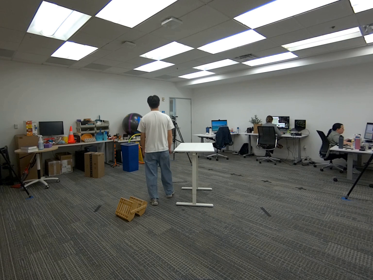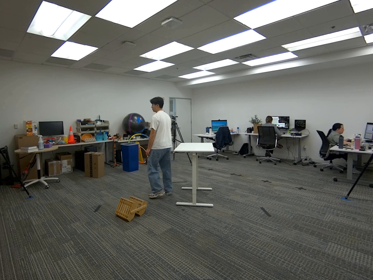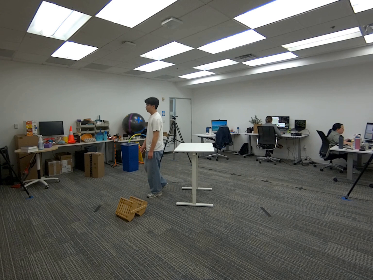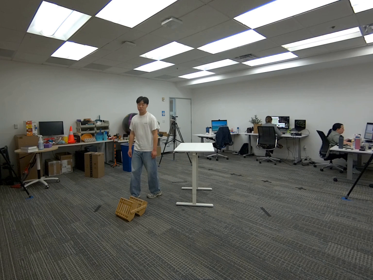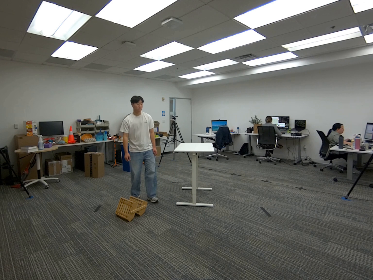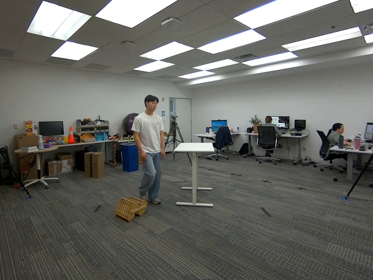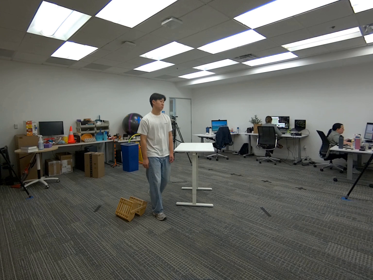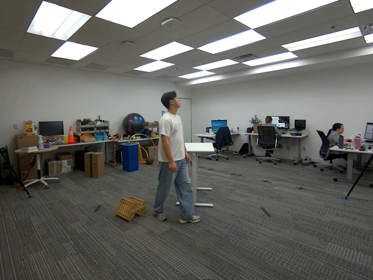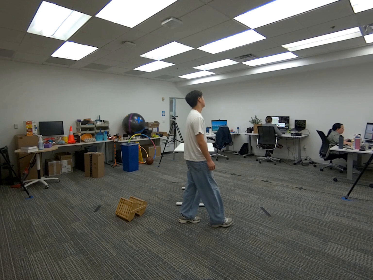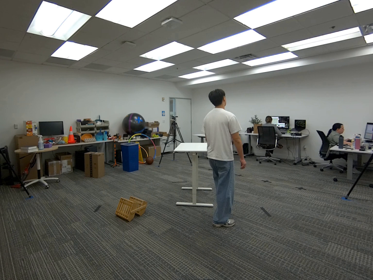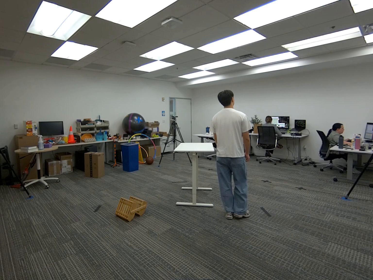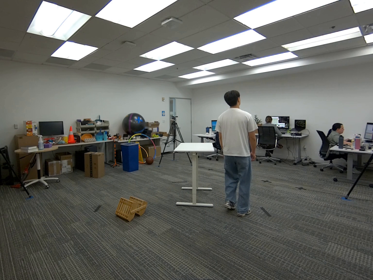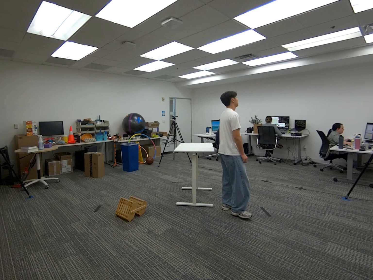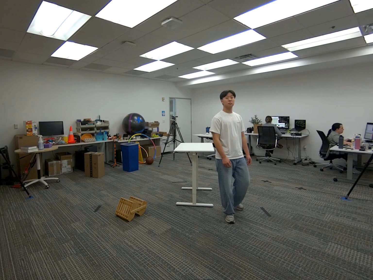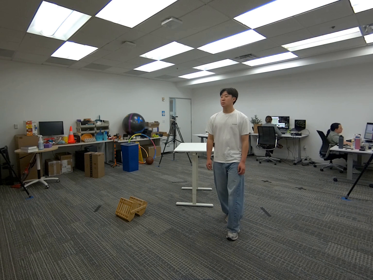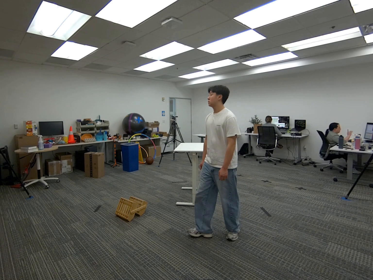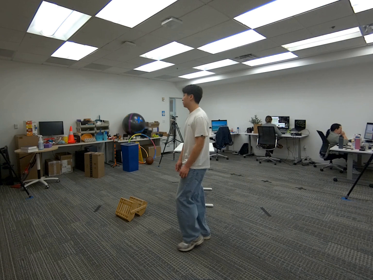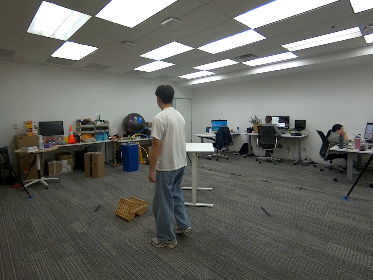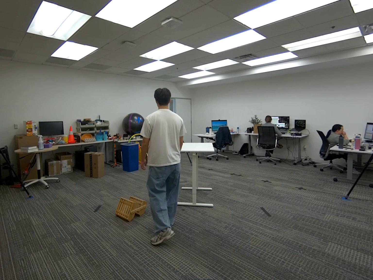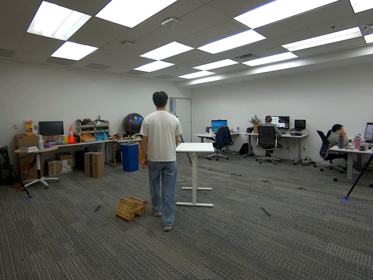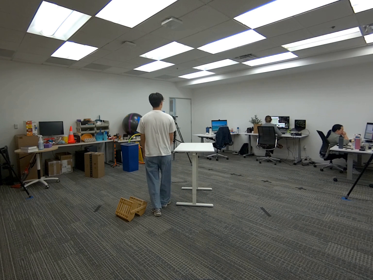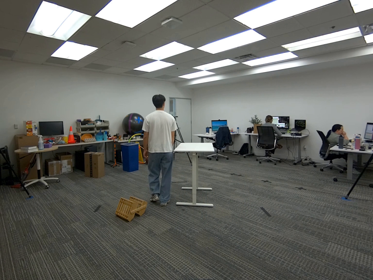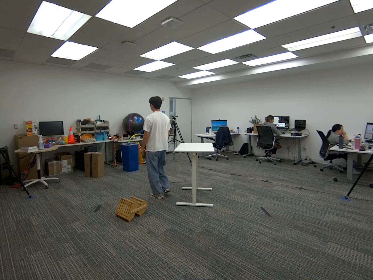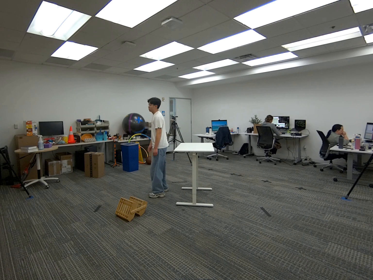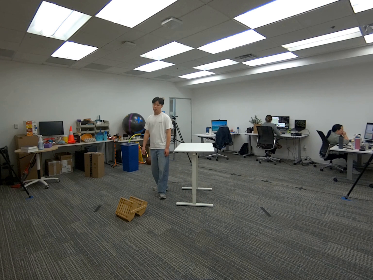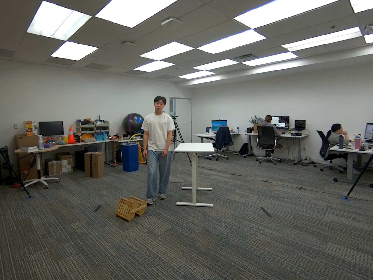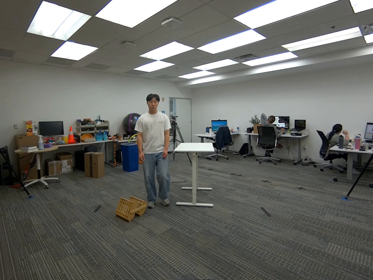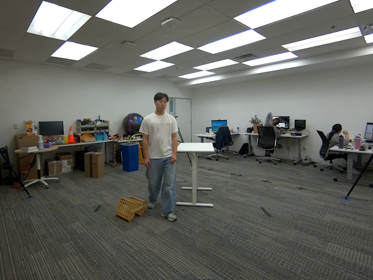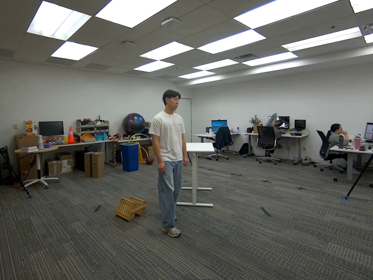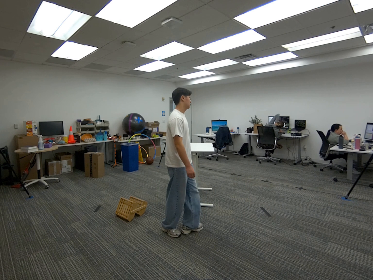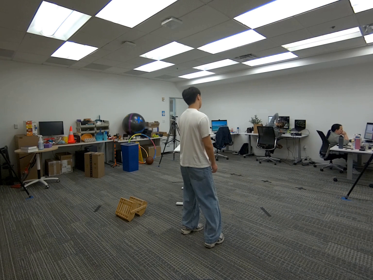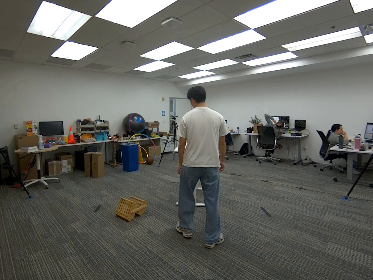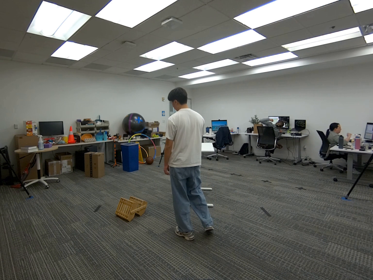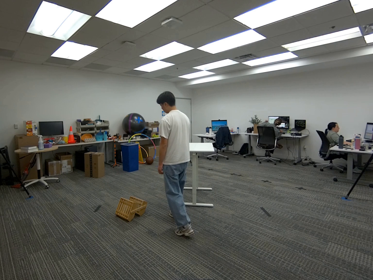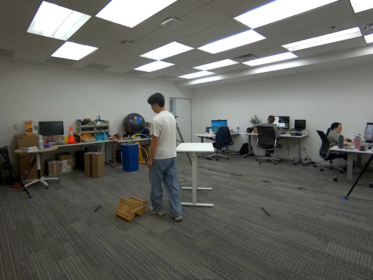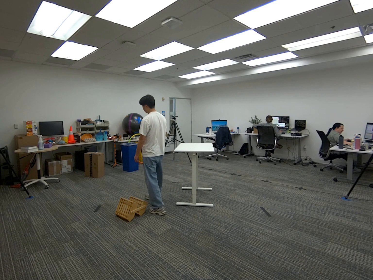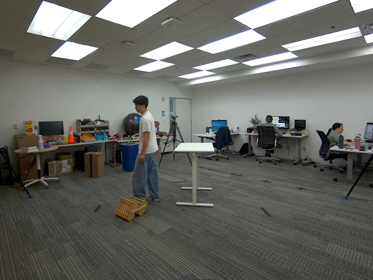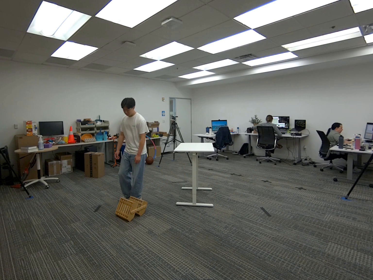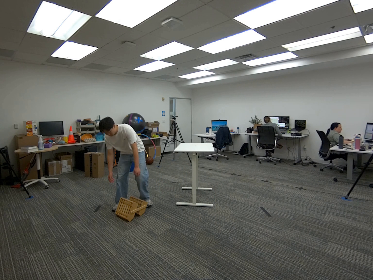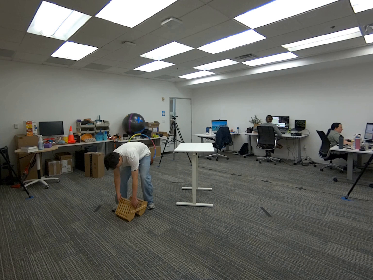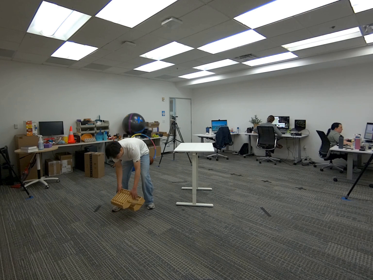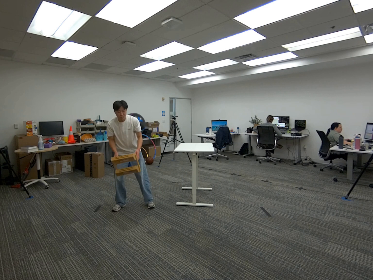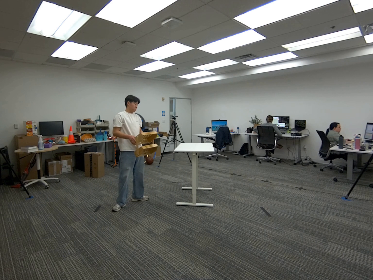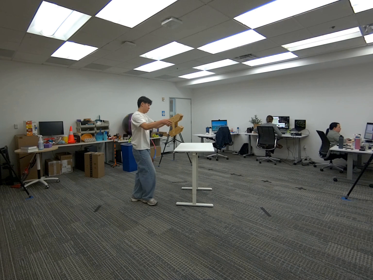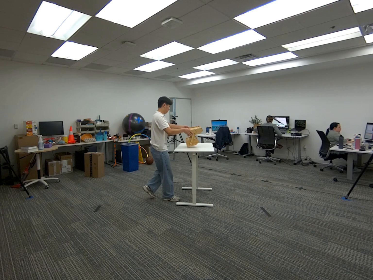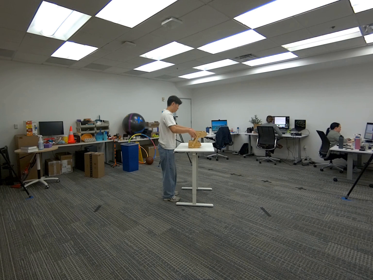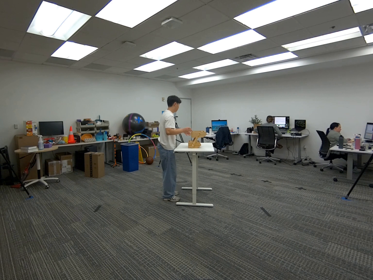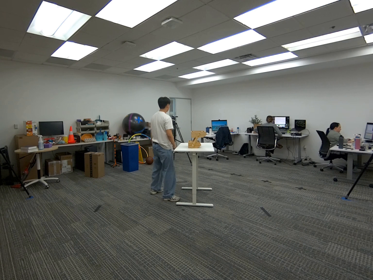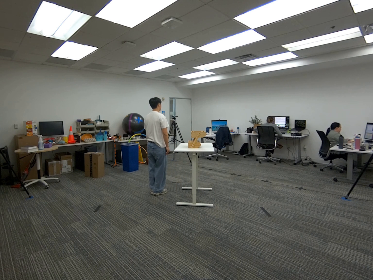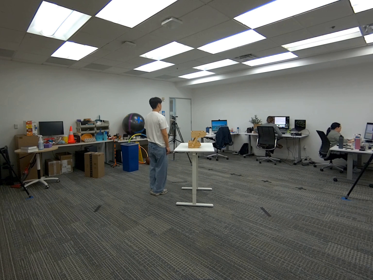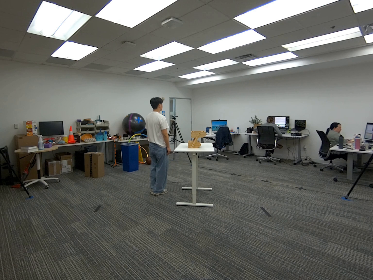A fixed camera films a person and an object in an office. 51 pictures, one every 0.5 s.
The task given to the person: Walk over to the wooden crate on the ground and pick up the wooden crate from the bottom shelf using both hands and place on the white desk.
